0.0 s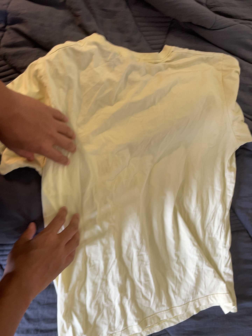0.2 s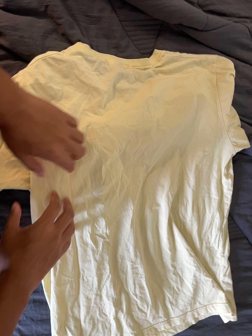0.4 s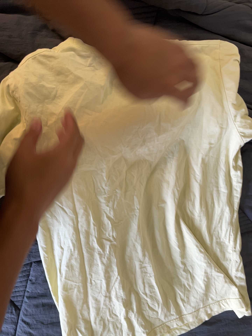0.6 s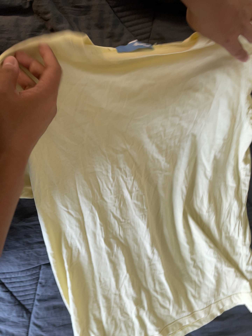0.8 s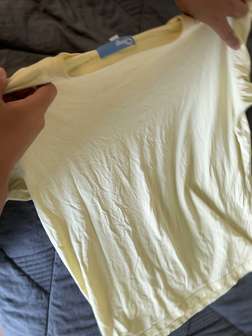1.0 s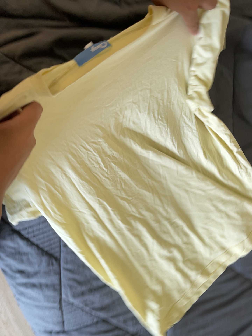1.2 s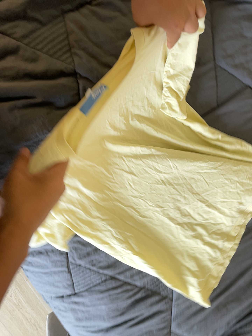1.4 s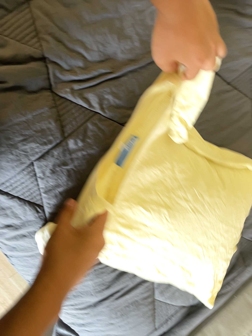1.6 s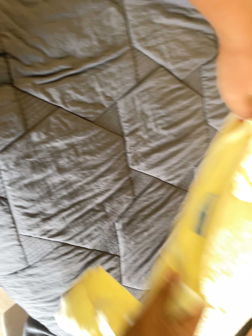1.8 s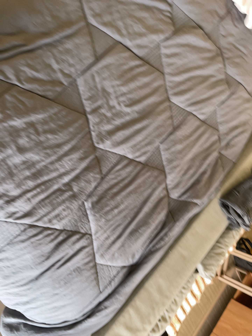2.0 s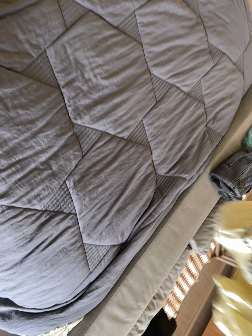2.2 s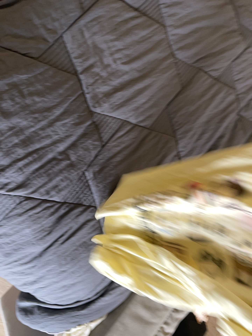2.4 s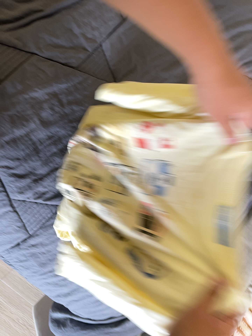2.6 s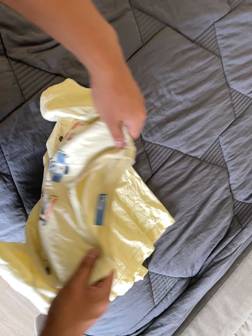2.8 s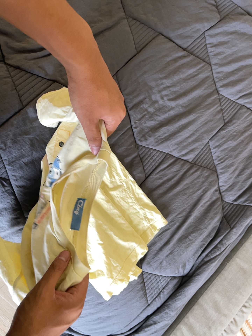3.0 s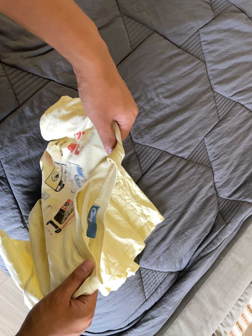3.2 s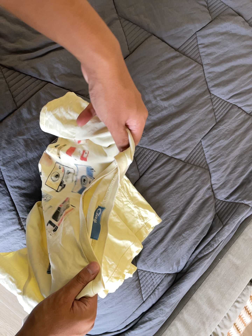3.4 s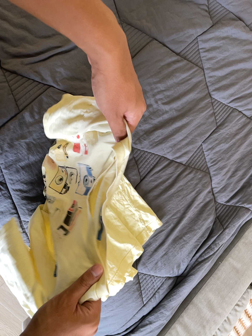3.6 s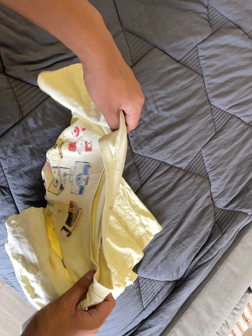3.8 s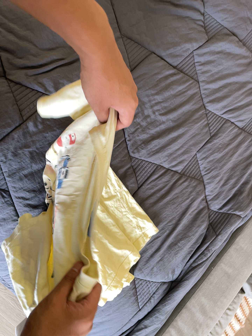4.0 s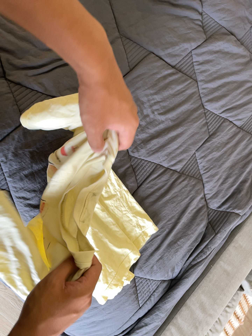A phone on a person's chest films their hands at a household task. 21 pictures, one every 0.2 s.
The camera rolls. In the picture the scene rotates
counterclockwise.
0.0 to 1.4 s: The camera travels toward the bottom of its view, about 12 cm, so close, fixed things drift upward. Its aim tips toward the bottom of its view by about 15 degrees, and the scene shifts upward. It rolls about its line of sight by about 30 degrees, and the scene rotates counterclockwise.
1.4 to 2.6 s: The camera travels toward the bottom of its view and to its right, about 16 cm, so close, fixed things drift upward.
2.6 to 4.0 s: The camera travels backward, about 8 cm, so what stands in front gets smaller.
The film runs backward here.
